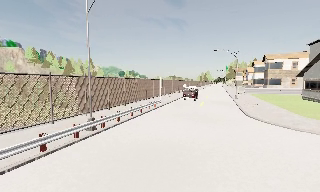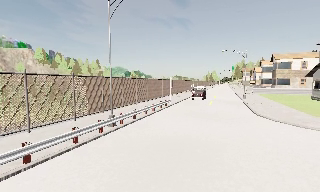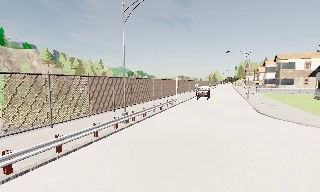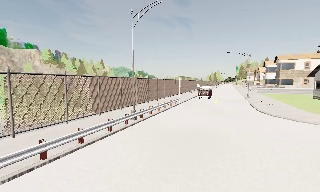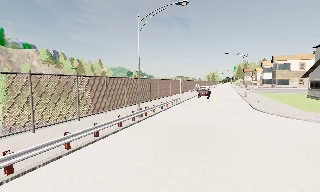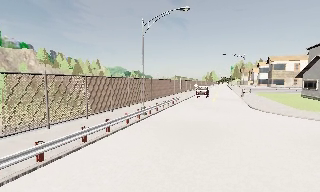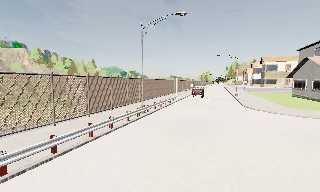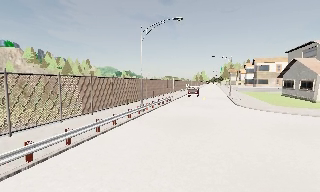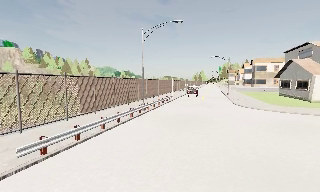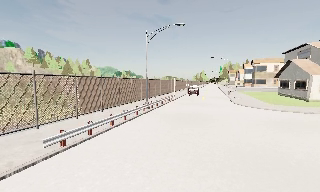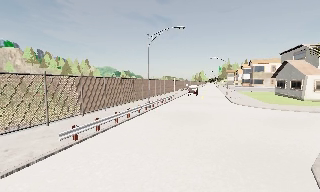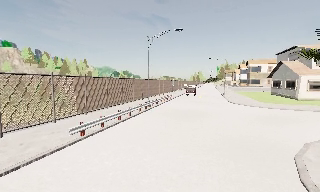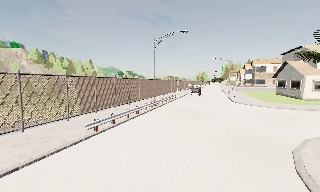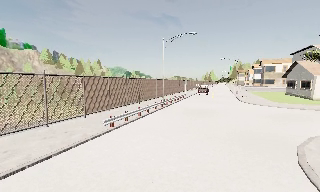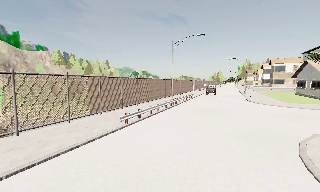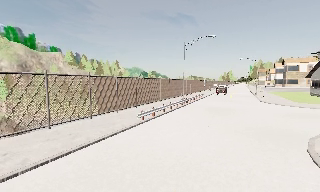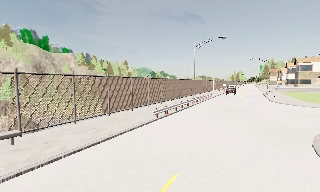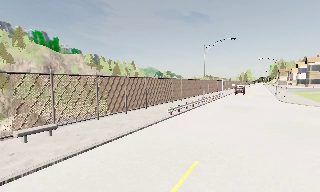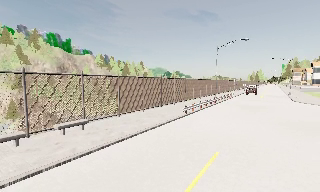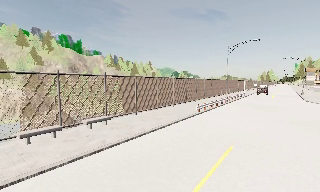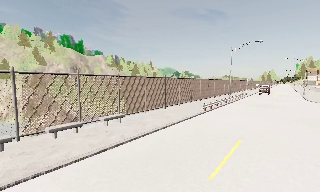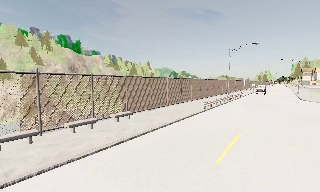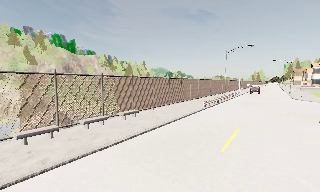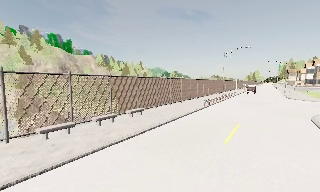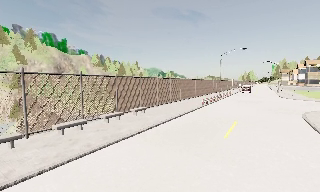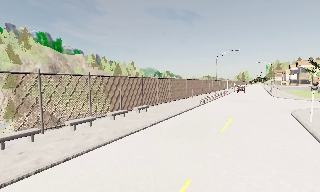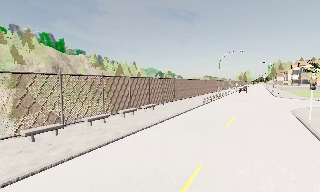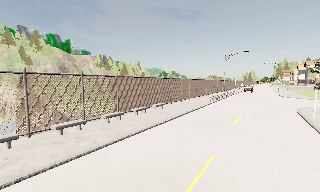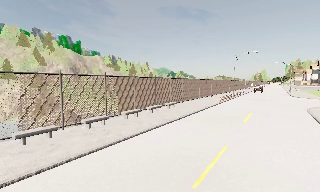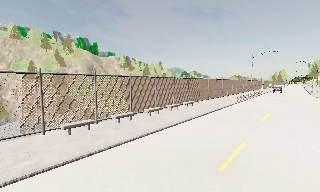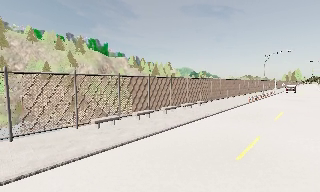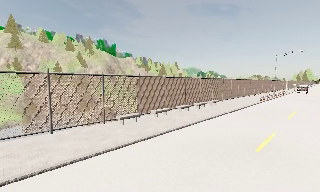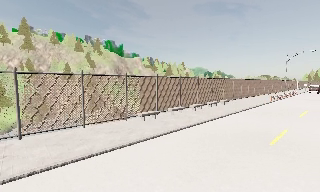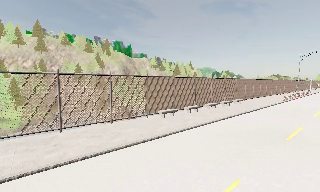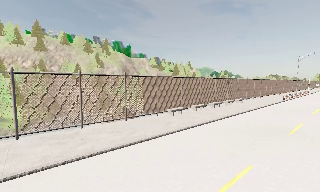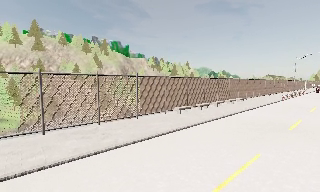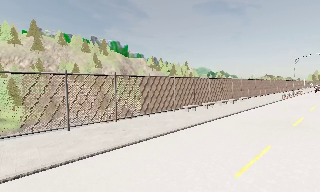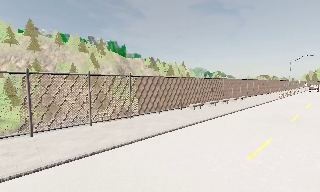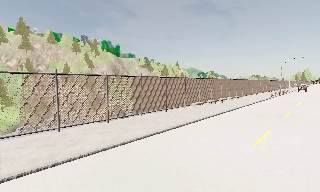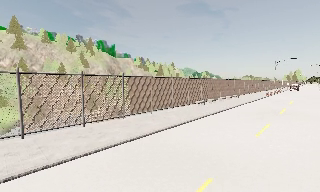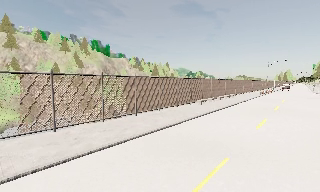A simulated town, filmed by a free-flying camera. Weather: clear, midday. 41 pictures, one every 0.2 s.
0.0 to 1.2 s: The camera travels backward and to its left, about 5 m, so what stands in front gets smaller.
1.2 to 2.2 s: The camera travels backward, about 3.5 m, so what stands in front gets smaller.
2.2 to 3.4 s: The scene slides to the right, as the camera pans about 15 degrees to its left. It travels backward and to its left, about 5 m, so what stands in front gets smaller.
3.4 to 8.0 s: The camera travels backward and to its left, about 25 m, so what stands in front gets smaller.
The film runs backward here.
